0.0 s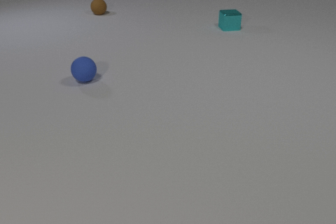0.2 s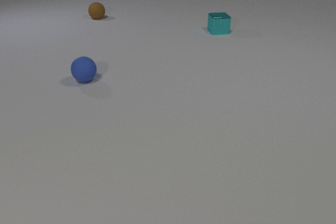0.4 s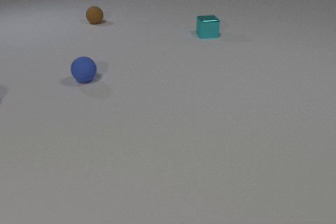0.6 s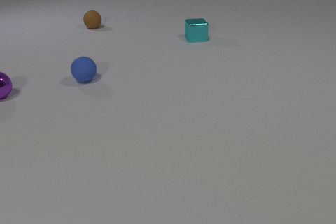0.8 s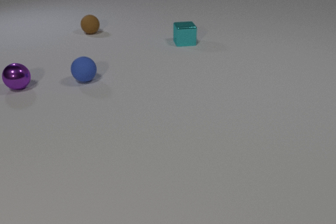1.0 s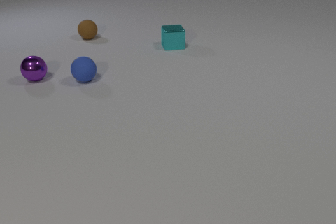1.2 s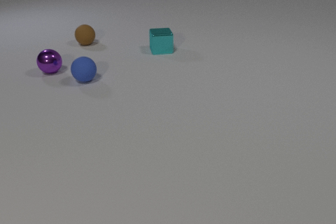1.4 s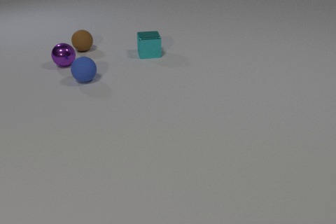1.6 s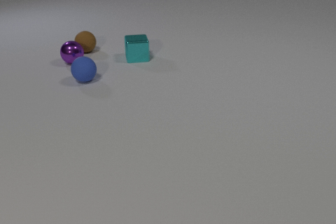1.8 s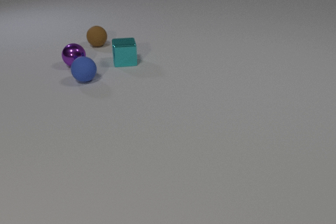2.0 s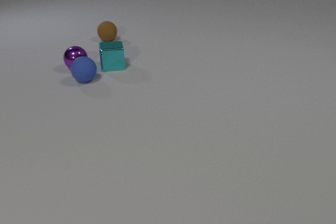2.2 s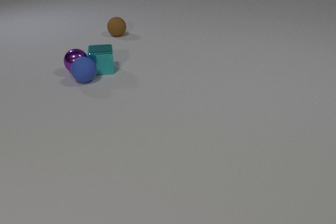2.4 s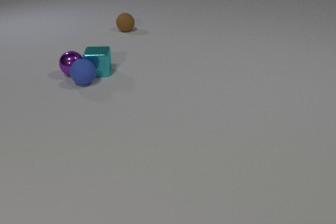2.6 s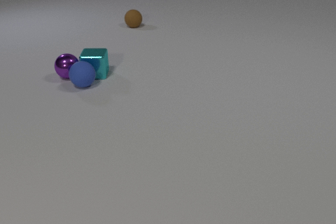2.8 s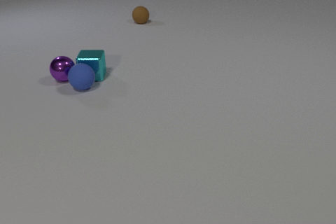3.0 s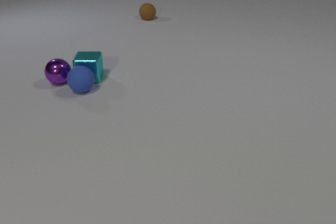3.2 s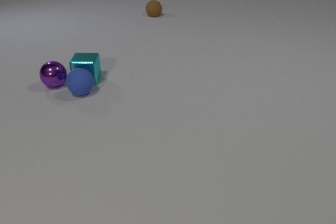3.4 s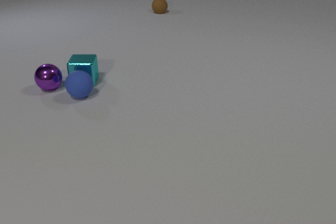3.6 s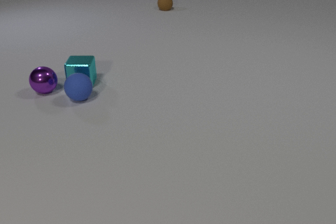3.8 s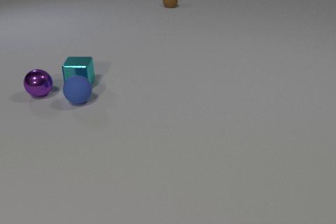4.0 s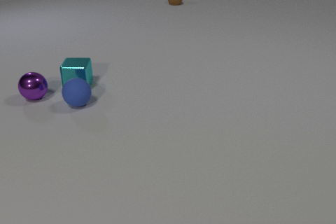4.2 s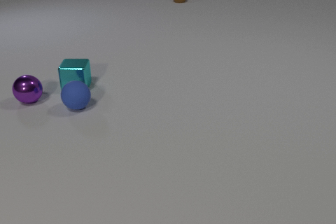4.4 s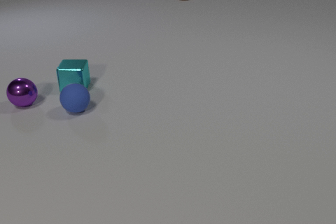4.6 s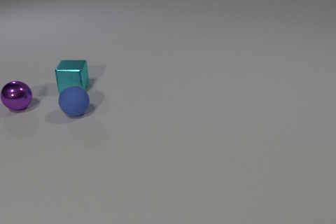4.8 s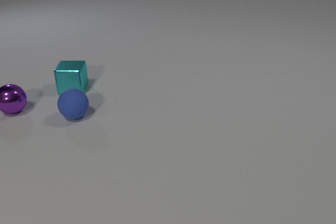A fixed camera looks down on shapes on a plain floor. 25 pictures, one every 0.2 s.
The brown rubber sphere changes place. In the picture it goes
to the right.
The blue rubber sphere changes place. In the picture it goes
toward the camera.
0.0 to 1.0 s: The purple metal sphere comes in at the left edge, rolls to the right and away from the camera. The brown rubber sphere rolls toward the camera. The cyan metal cube slides toward the camera and to the left.
1.0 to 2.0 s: The purple metal sphere rolls to the right and away from the camera. The brown rubber sphere rolls to the right and toward the camera. The cyan metal cube slides to the left and toward the camera. The purple metal sphere and the brown rubber sphere collide.
2.0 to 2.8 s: The purple metal sphere rolls toward the camera and to the left. The brown rubber sphere rolls away from the camera and to the right. The cyan metal cube slides toward the camera and to the left. The blue rubber sphere rolls toward the camera. The purple metal sphere and the cyan metal cube collide. The purple metal sphere and the blue rubber sphere collide. The cyan metal cube and the blue rubber sphere collide.
2.8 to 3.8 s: The purple metal sphere rolls toward the camera and to the left. The brown rubber sphere rolls away from the camera and to the right. The cyan metal cube slides toward the camera and to the left. The blue rubber sphere rolls toward the camera.
3.8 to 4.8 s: The purple metal sphere rolls toward the camera and to the left. The brown rubber sphere rolls away from the camera and to the right, leaves at the top edge. The cyan metal cube slides toward the camera and to the left. The blue rubber sphere rolls toward the camera.
How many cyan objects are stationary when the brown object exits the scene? 0.
What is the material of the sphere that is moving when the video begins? rubber.
What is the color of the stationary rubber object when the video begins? blue.
